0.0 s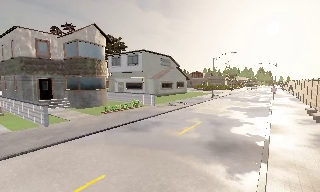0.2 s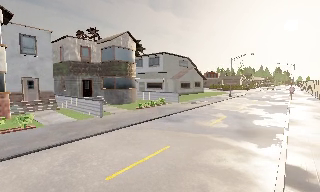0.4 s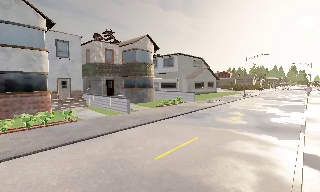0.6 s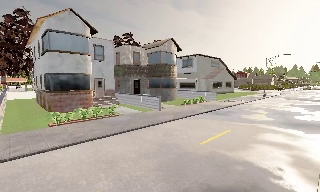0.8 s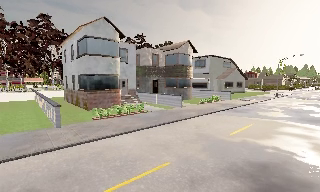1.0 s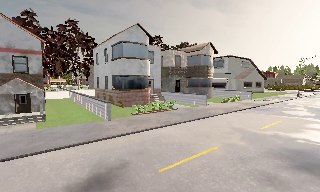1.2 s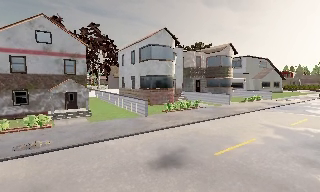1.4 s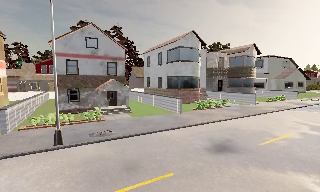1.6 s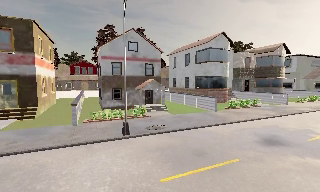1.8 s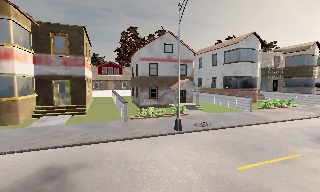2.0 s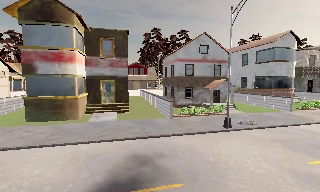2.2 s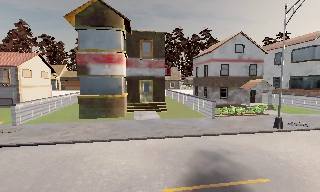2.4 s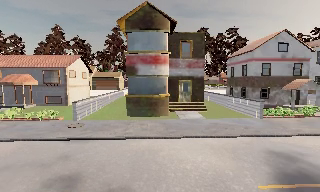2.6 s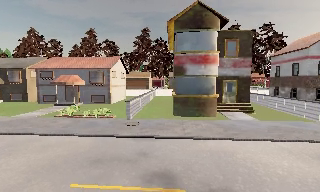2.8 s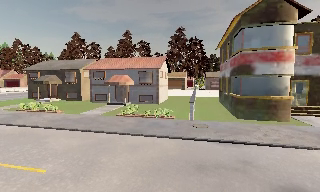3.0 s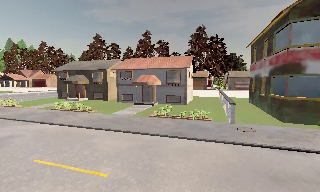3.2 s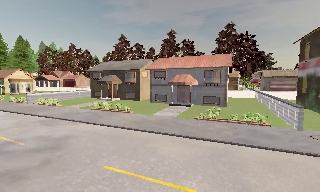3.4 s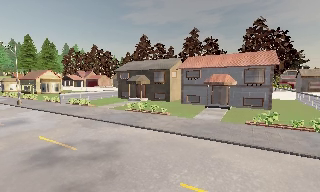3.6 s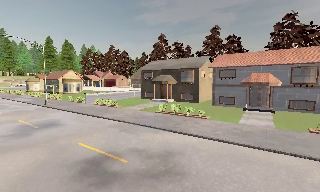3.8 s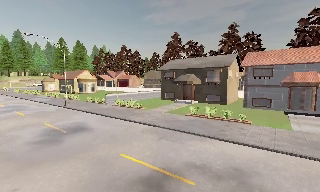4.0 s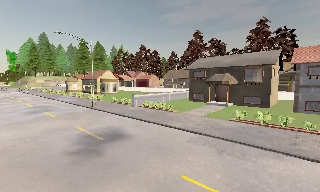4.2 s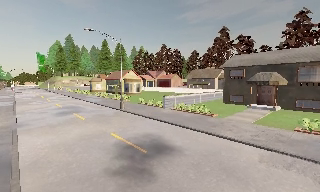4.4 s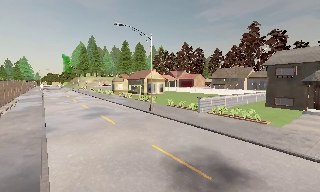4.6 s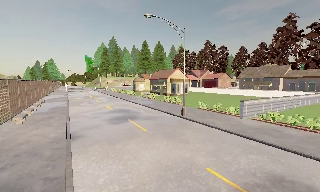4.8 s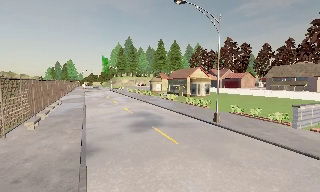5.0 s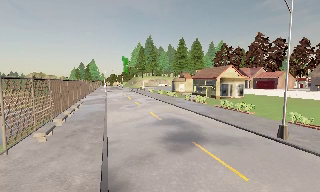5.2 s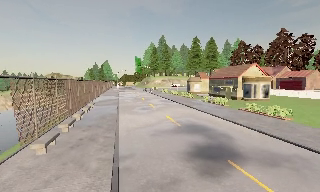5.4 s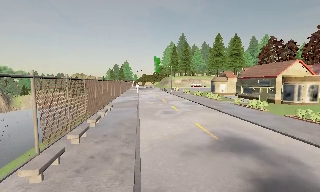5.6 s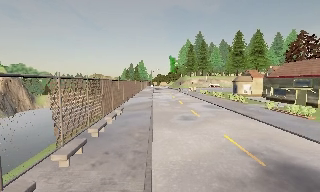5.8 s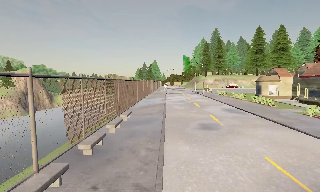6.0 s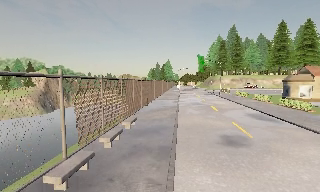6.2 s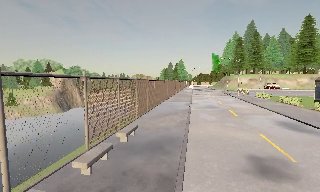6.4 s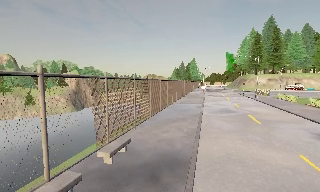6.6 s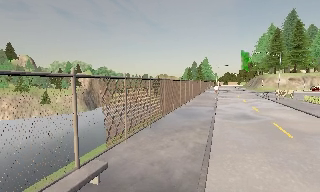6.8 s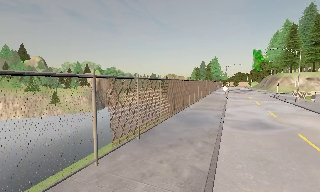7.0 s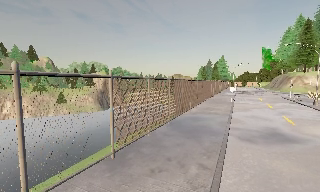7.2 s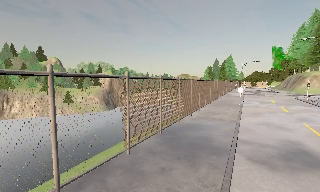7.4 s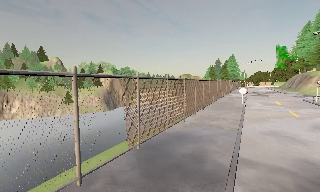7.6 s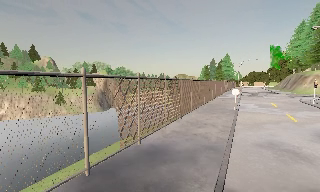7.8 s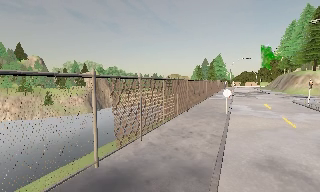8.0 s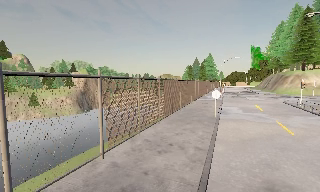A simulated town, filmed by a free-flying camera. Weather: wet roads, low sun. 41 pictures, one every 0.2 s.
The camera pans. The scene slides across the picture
to the right.
The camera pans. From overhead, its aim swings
counterclockwise.
0.0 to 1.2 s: The camera pans to its left, which is counterclockwise from overhead, by about 20 degrees. It travels to its left and backward, about 14 m, so close, fixed things drift to the right.
1.2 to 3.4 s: The scene slides to the right, as the camera pans about 65 degrees to its left. It travels to its left, about 25 m, so close, fixed things drift to the right.
3.4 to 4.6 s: The camera pans to its left, which is counterclockwise from overhead, by about 30 degrees. It travels to its left and forward, about 14 m, so close, fixed things drift to the right.
4.6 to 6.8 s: The camera swings to its left by about 55 degrees, and the scene slides to the right. It travels forward, about 25 m.
6.8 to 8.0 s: The camera travels forward and to its right, about 13 m, so what stands in front looms larger.
The film runs backward here.
